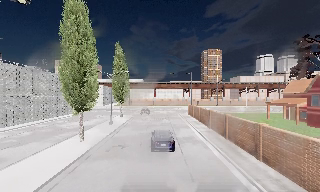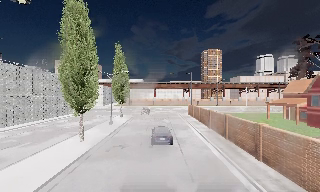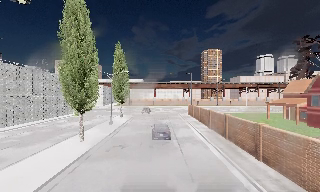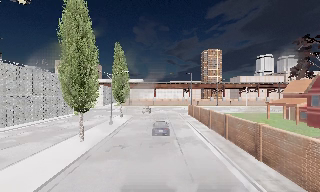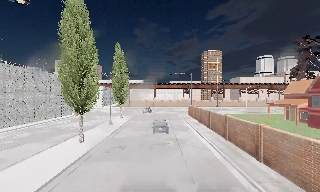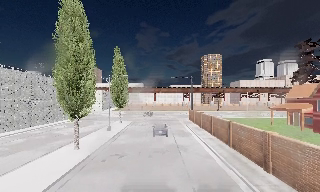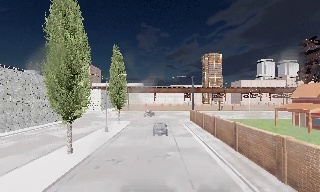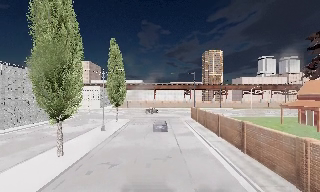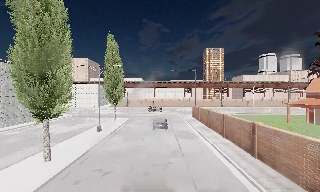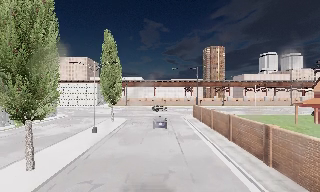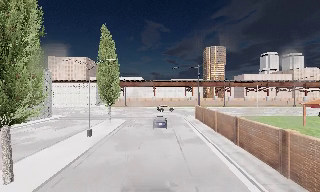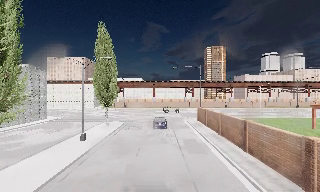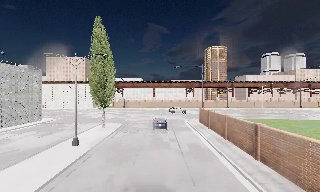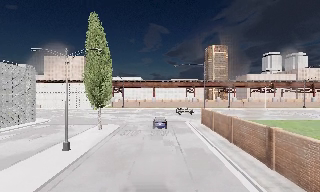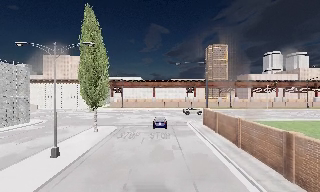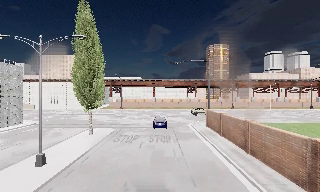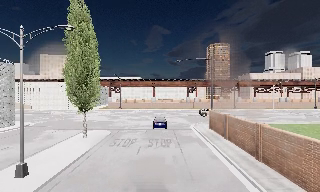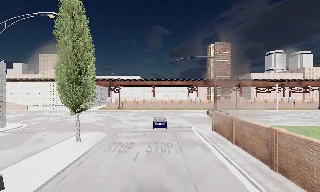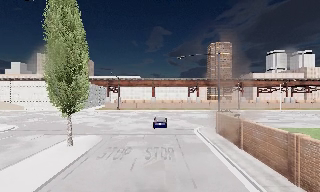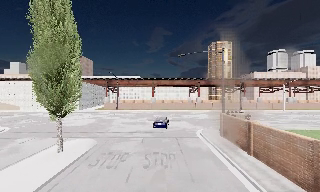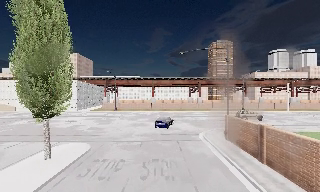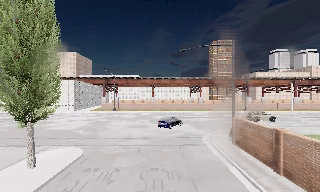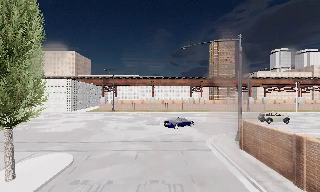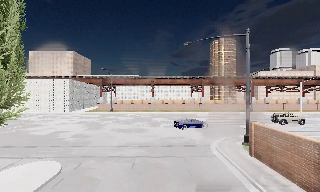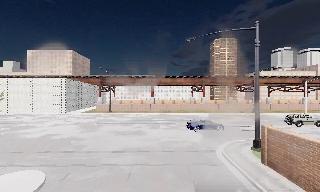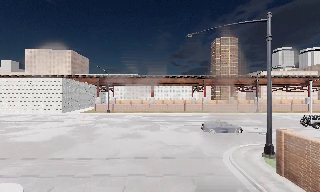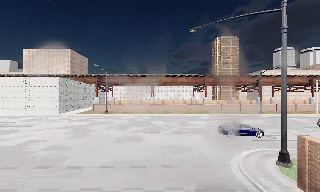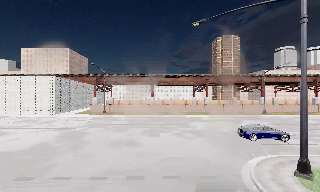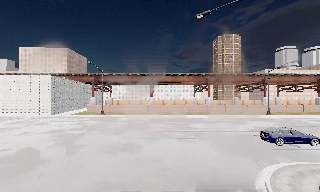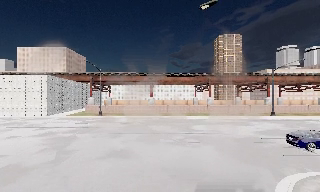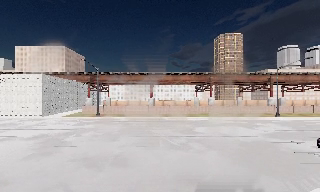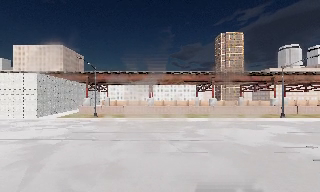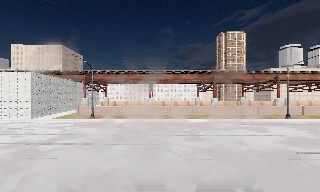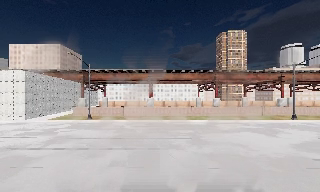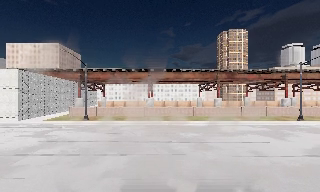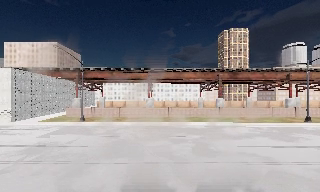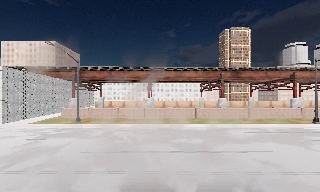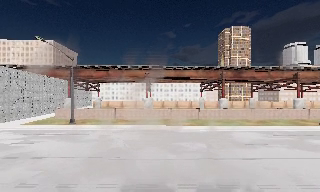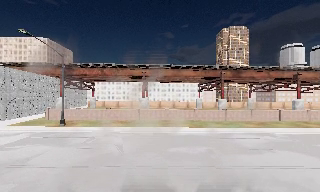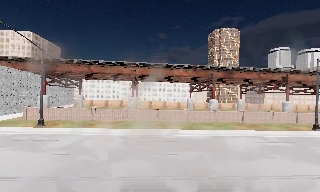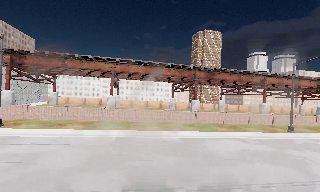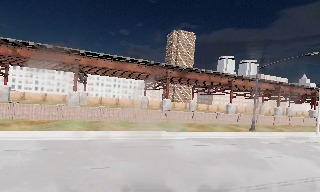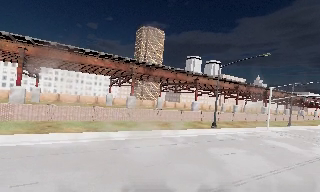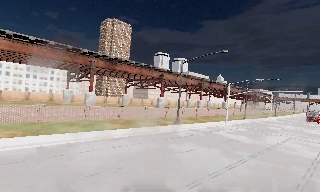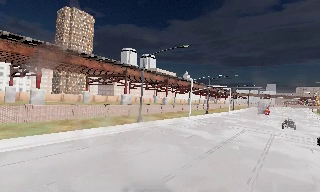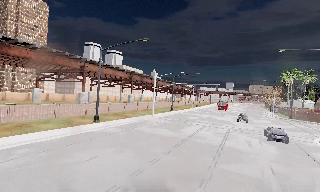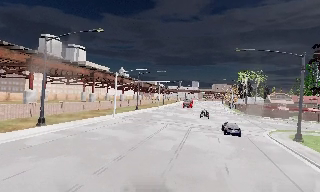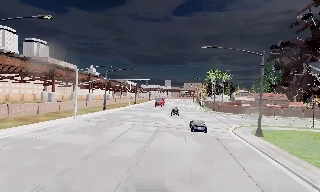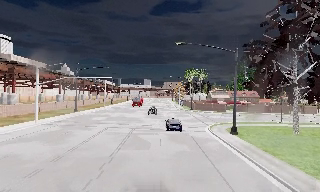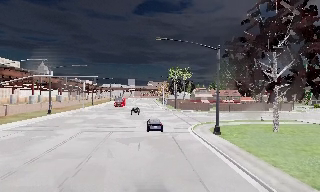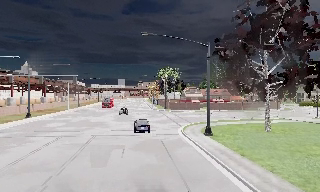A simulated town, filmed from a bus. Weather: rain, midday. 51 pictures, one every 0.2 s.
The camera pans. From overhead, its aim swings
clockwise.
The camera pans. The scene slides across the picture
to the left.
0.0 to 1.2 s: The camera travels forward, about 2 m, so what stands in front looms larger. It gains speed.
1.2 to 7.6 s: The camera travels forward, about 45 m, so what stands in front looms larger.
7.6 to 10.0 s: The camera pans to its right, which is clockwise from overhead, by about 100 degrees. It travels forward and to its right, about 19 m.
The film runs forward here.
